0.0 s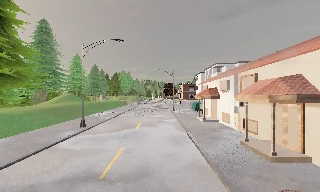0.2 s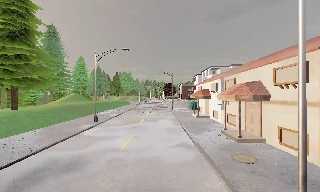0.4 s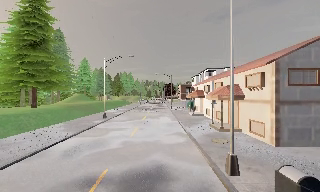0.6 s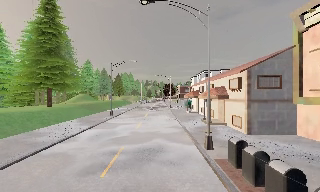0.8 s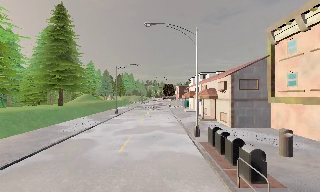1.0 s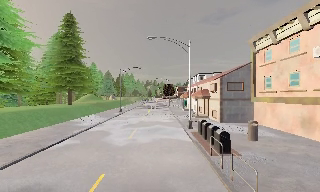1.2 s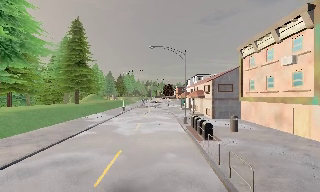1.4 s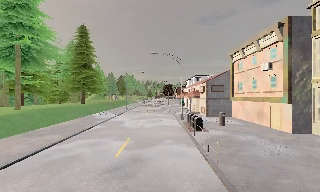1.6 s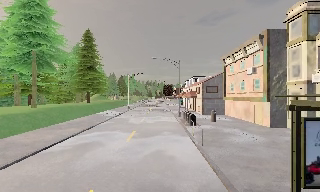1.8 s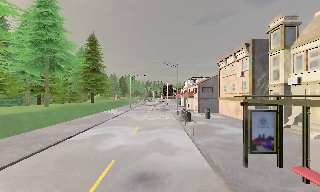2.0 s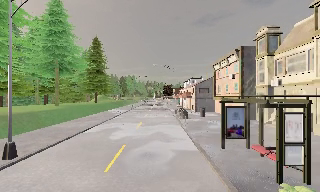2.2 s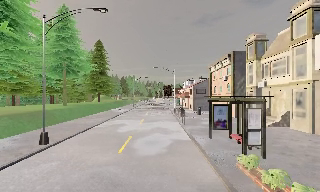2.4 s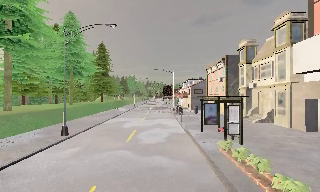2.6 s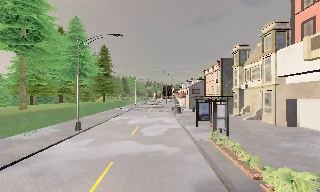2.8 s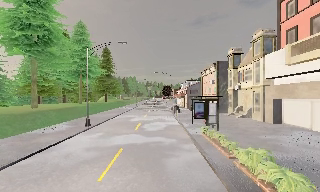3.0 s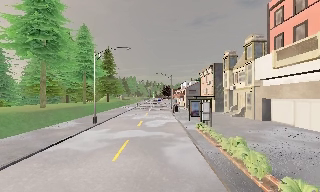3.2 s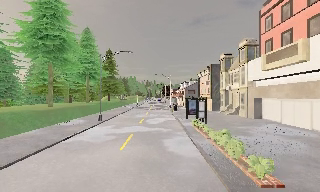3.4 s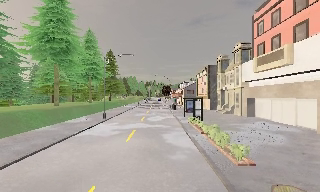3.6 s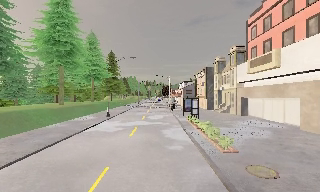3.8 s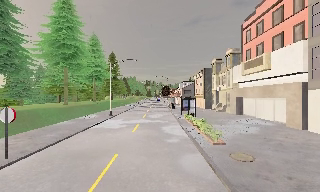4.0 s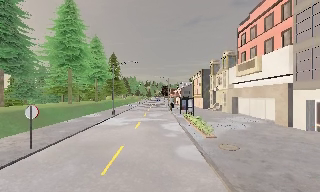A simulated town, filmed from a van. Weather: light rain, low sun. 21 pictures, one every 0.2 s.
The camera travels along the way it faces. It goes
backward.
0.0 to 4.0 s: The camera travels backward, about 40 m, so what stands in front gets smaller. It loses speed.
The film runs backward here.
